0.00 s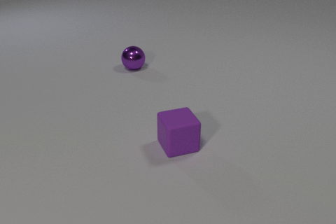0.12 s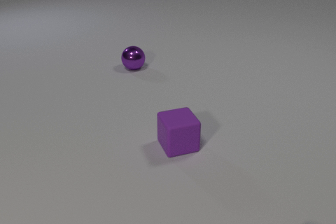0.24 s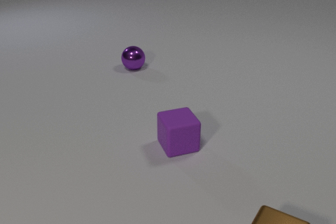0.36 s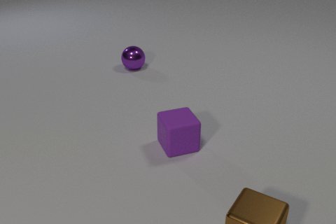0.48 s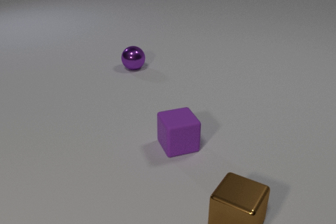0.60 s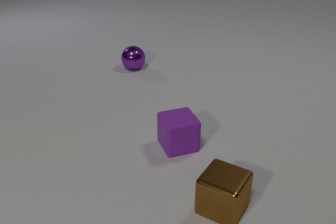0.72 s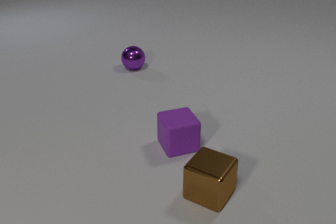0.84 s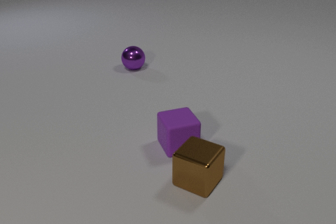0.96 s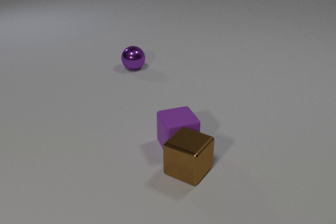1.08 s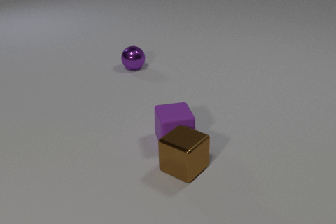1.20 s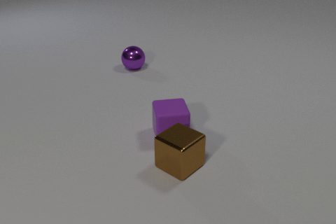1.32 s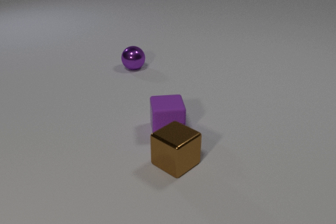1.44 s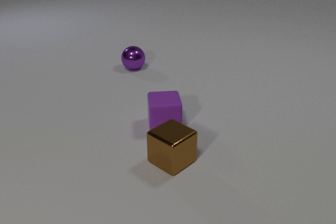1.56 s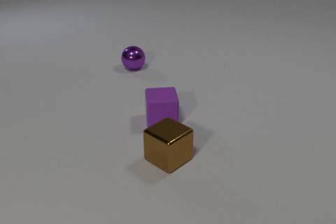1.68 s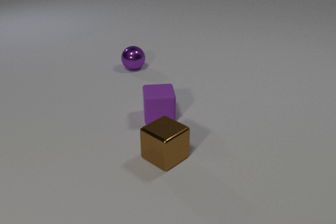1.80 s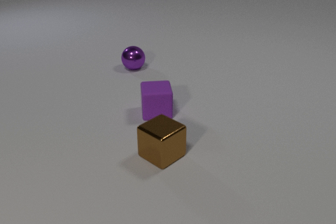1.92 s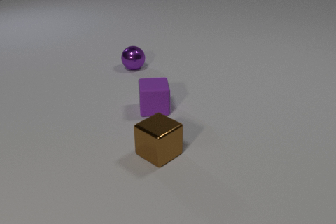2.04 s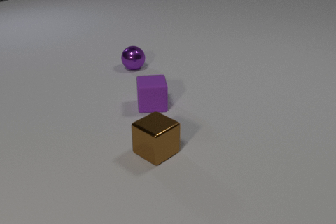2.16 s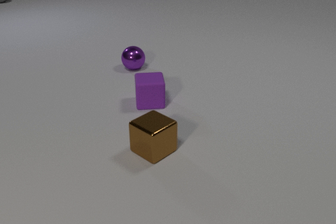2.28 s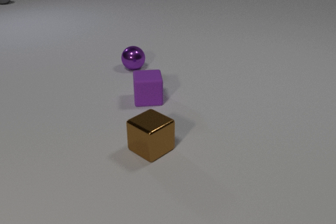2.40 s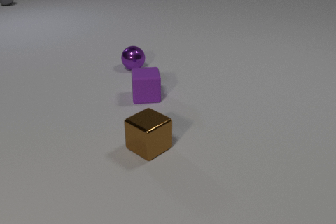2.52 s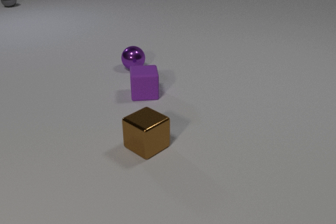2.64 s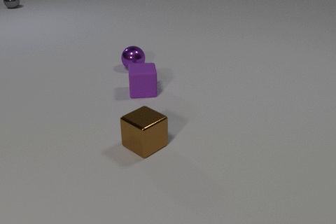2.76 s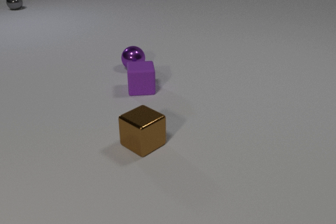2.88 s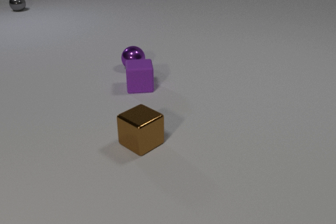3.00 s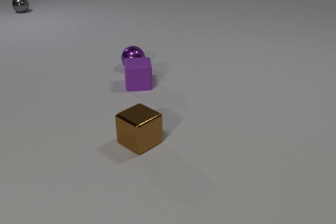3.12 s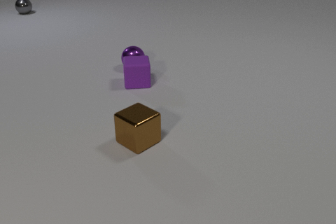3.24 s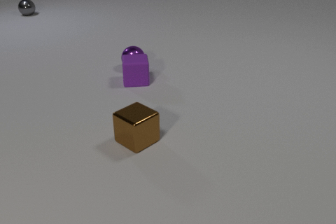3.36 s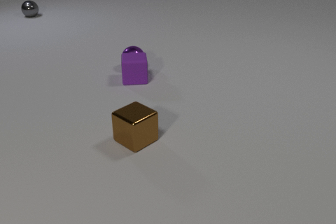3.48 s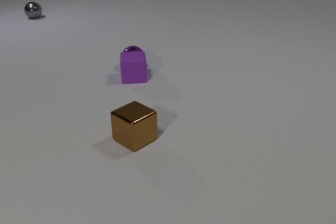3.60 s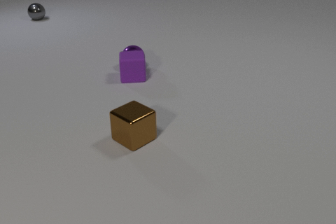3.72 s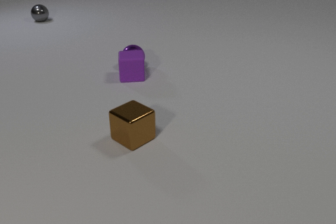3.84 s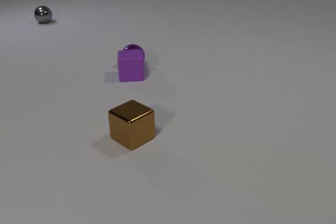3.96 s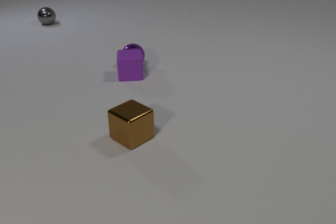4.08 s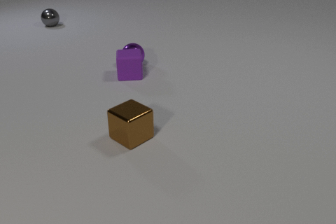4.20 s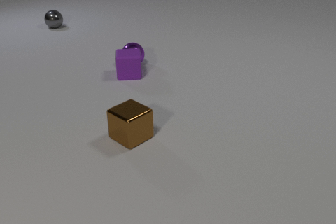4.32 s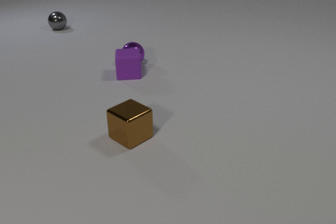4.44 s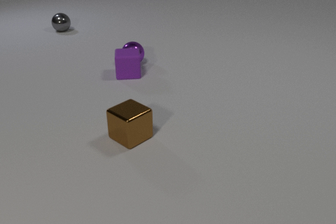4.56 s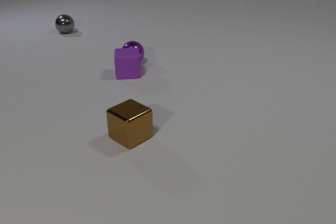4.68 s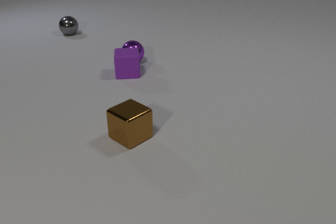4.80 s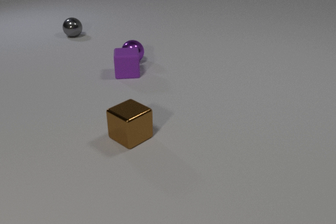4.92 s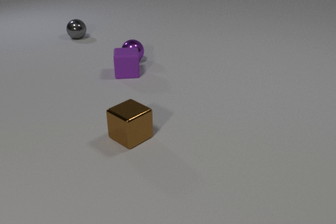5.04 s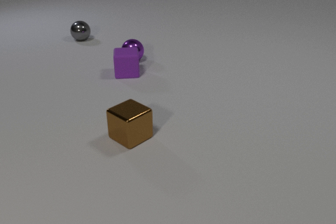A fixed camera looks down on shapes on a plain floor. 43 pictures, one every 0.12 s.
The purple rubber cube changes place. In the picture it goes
away from the camera.
The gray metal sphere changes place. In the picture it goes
toward the camera.
0.00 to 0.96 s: The brown metal cube comes in at the bottom edge, slides away from the camera and to the left. The brown metal cube and the purple rubber cube collide.
0.96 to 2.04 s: The brown metal cube slides to the left and away from the camera. The purple rubber cube slides away from the camera. The gray metal sphere comes in at the top edge, rolls toward the camera.
2.04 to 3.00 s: The brown metal cube slides away from the camera and to the left. The purple rubber cube slides away from the camera. The gray metal sphere rolls toward the camera.
3.00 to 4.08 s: The brown metal cube slides away from the camera and to the left. The purple rubber cube slides away from the camera. The gray metal sphere rolls toward the camera and to the right. The purple metal sphere rolls away from the camera. The purple rubber cube and the purple metal sphere collide.
4.08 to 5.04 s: The purple rubber cube slides away from the camera. The gray metal sphere rolls toward the camera and to the right. The purple metal sphere rolls away from the camera.
What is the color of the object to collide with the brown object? purple.
What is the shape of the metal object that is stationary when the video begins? sphere.
What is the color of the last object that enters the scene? gray.
